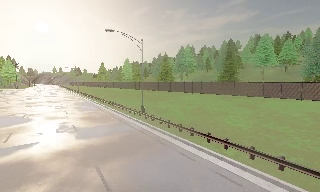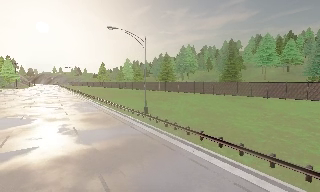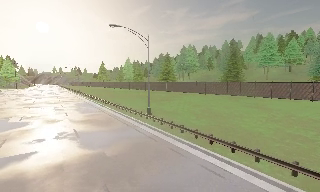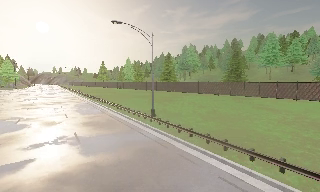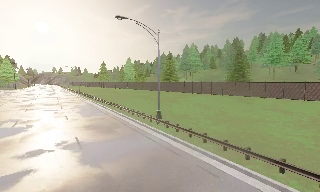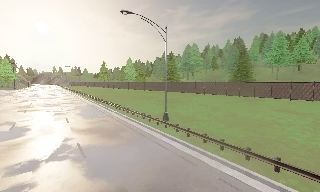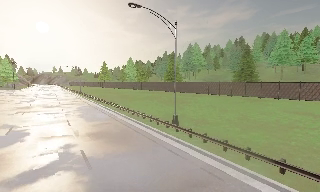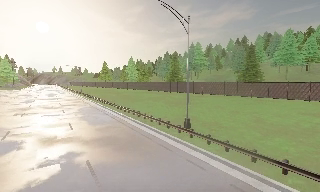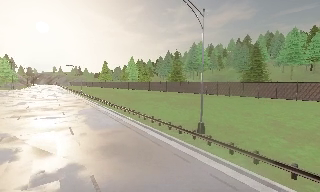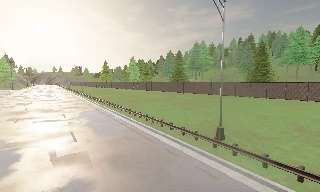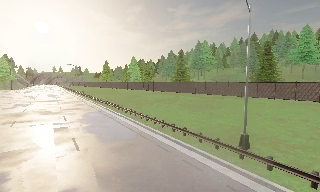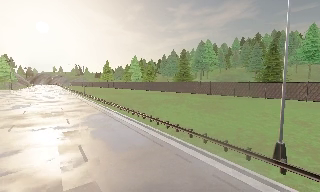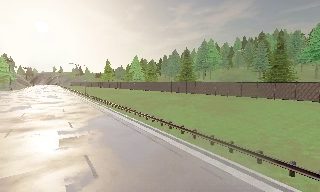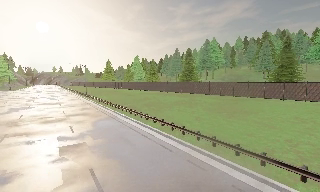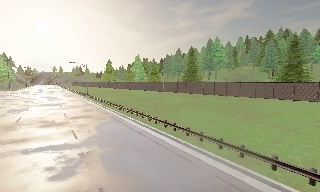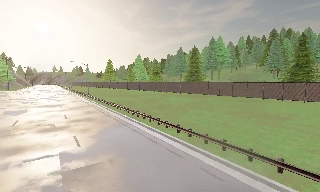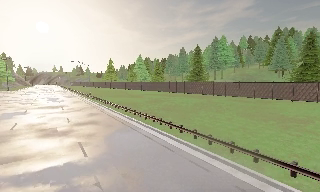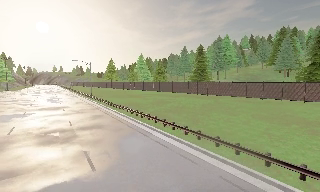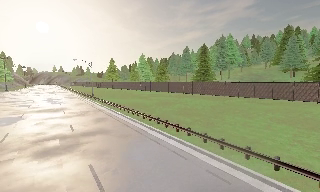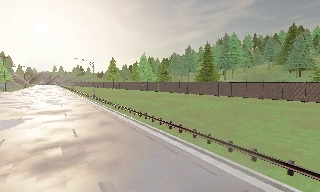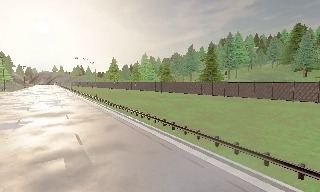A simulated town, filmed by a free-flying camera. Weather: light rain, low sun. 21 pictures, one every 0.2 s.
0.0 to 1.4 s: The camera travels forward and to its left, about 7 m, so what stands in front looms larger. It gains speed.
1.4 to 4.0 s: The camera travels forward and to its left, about 18 m, so what stands in front looms larger.
The film runs forward here.
